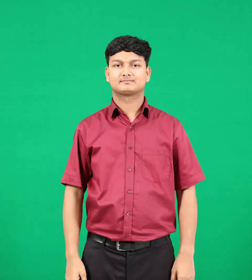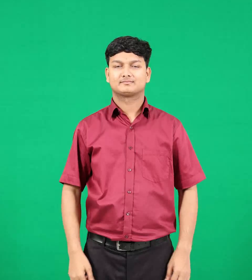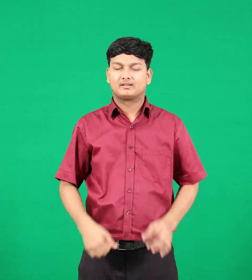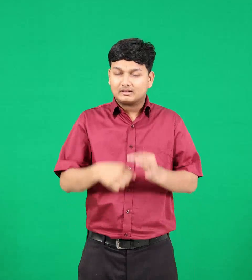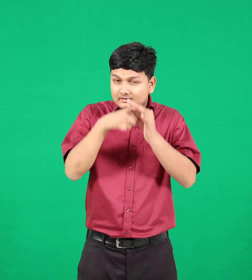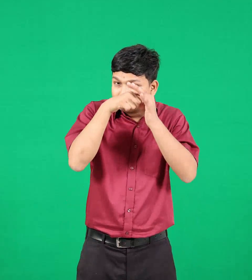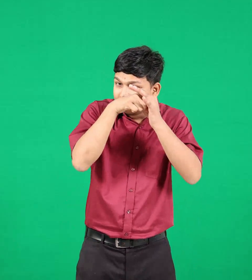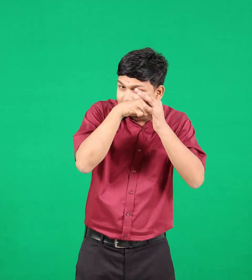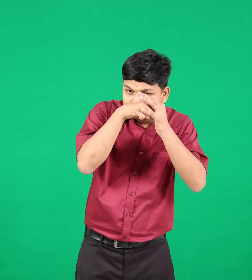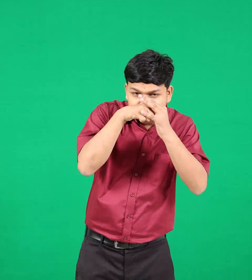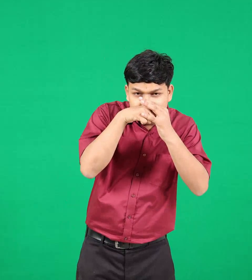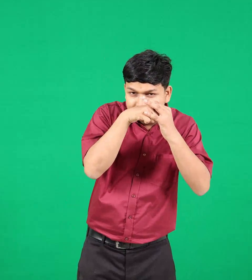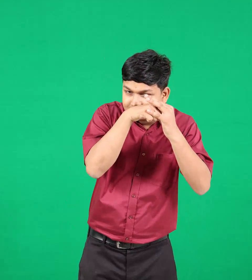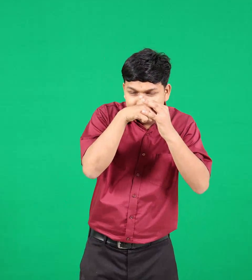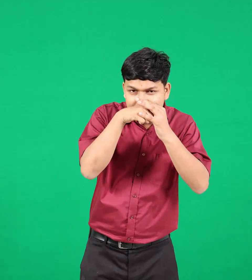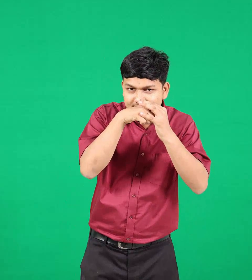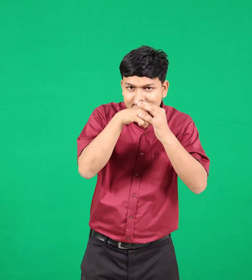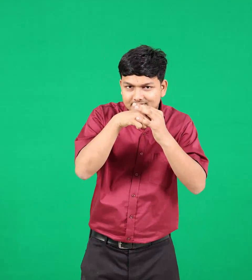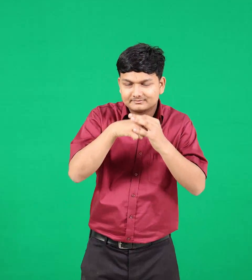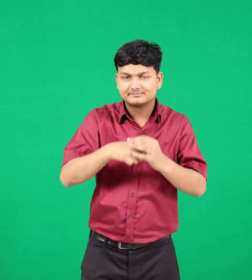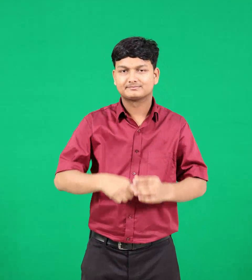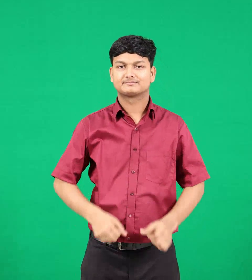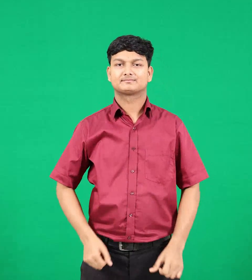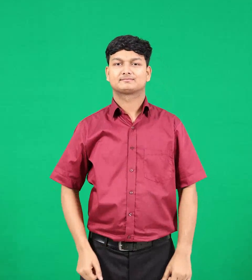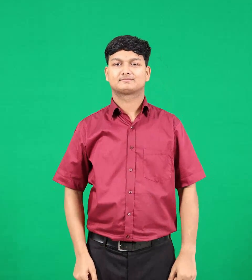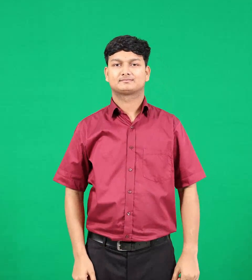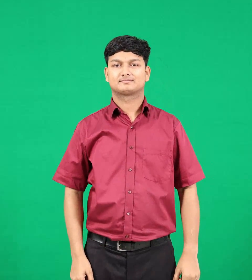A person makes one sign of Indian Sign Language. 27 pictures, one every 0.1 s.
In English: drug
